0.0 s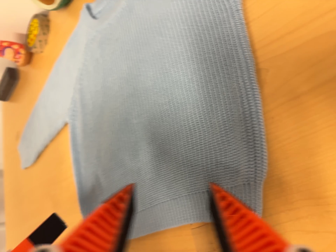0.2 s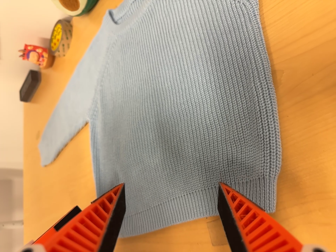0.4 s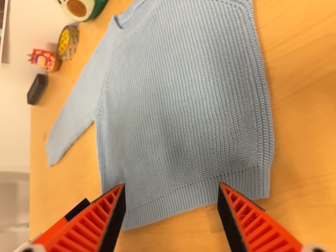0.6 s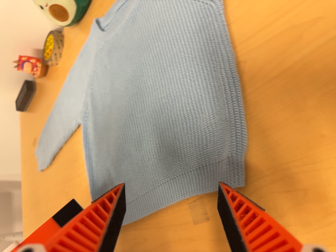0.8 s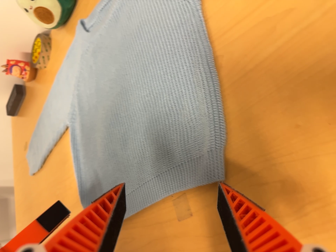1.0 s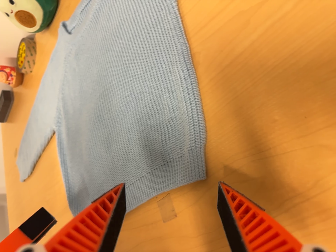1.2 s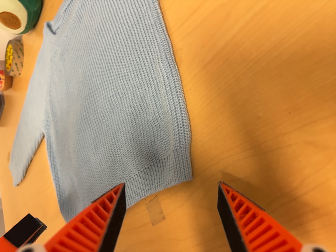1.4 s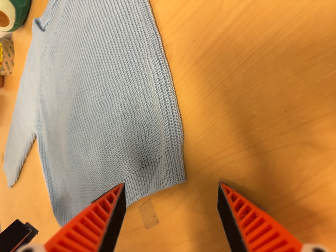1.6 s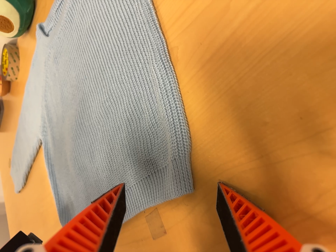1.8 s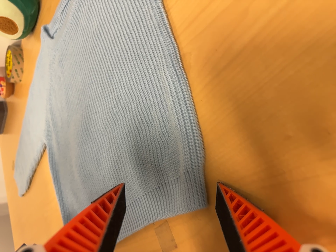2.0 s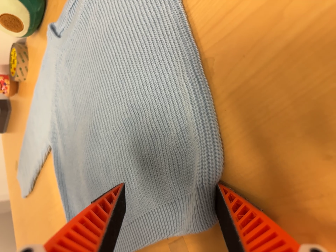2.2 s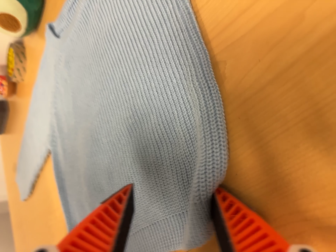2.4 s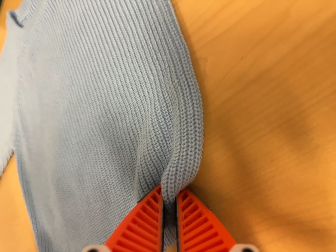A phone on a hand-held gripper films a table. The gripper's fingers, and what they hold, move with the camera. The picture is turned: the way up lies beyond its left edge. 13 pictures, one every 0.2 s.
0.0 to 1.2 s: The camera travels to its right, about 9 cm, so close, fixed things drift to the left. It rolls about its line of sight by about 10 degrees, and the scene rotates counterclockwise.
1.2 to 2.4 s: The camera travels forward and toward the top of its view, about 10 cm, so what stands in front looms larger.
The film runs forward here.
